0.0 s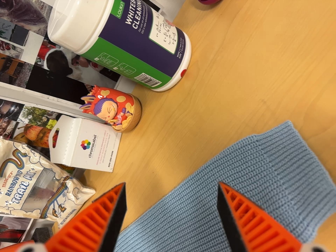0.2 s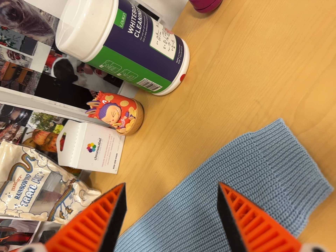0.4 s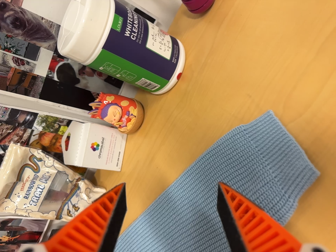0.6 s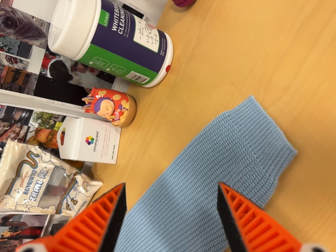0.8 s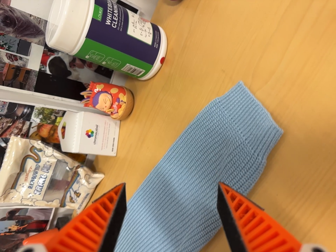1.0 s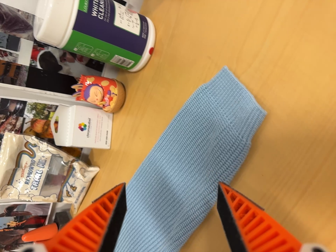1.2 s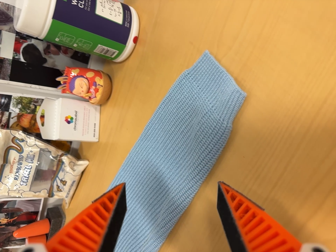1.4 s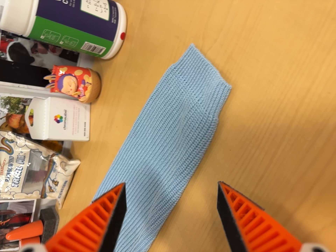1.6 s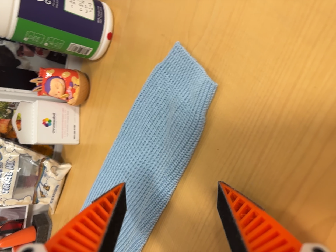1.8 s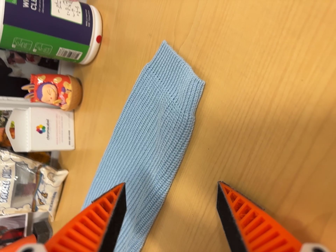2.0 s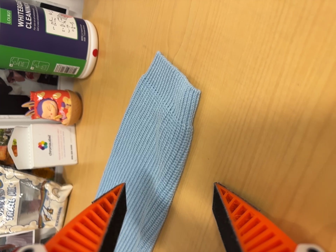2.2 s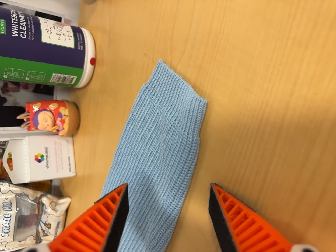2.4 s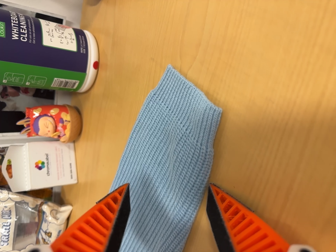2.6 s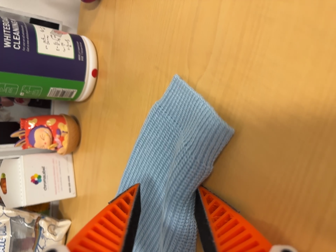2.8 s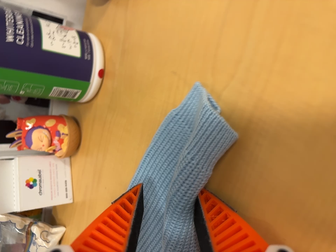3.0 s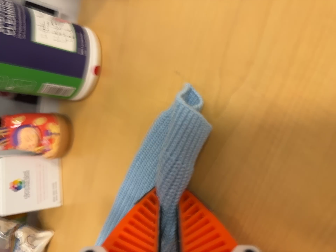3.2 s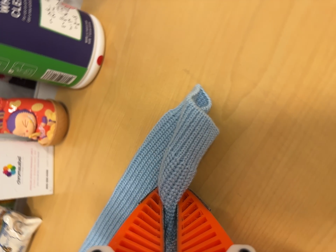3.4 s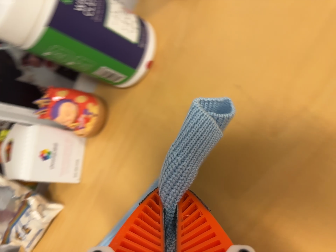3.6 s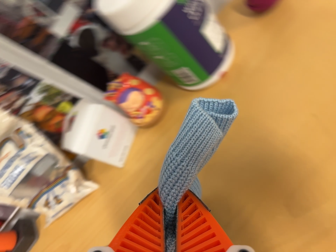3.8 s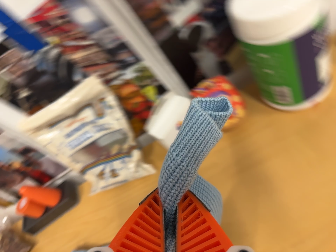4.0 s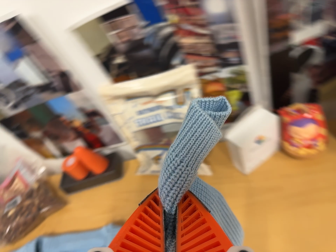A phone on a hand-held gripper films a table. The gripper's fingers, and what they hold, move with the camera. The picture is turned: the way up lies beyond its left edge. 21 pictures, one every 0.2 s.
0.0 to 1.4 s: The camera travels to its right, toward the bottom of its view and backward, about 12 cm, so close, fixed things drift to the left. It rolls about its line of sight by about 10 degrees, and the scene rotates counterclockwise.
1.4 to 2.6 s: The camera travels forward, about 7 cm, so what stands in front looms larger. It rolls about its line of sight by about 10 degrees, and the scene rotates counterclockwise.
2.6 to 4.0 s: The camera travels to its left, about 36 cm, so close, fixed things drift to the right. It rolls about its line of sight by about 65 degrees, and the scene rotates clockwise.
The film runs forward here.
